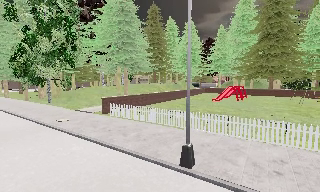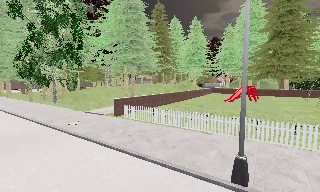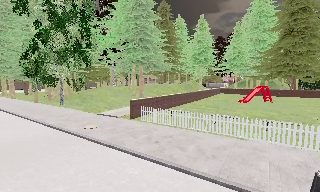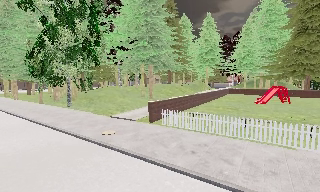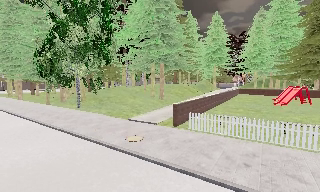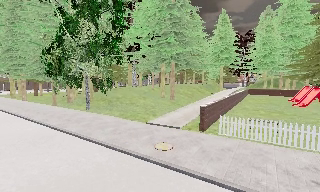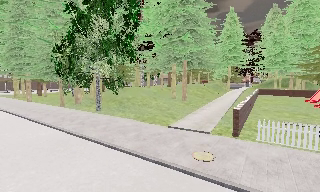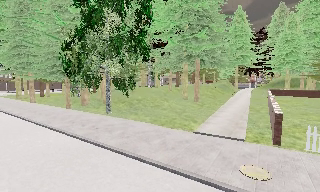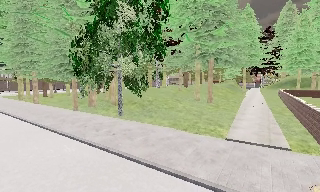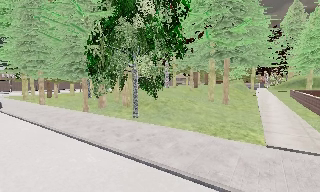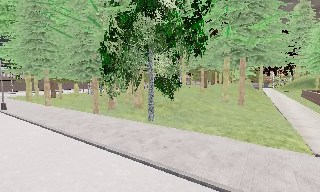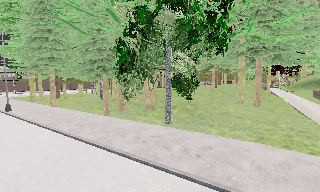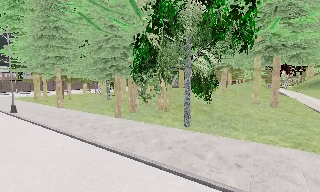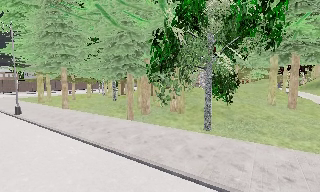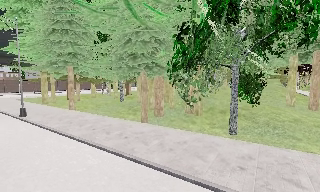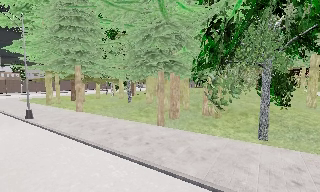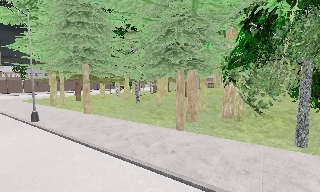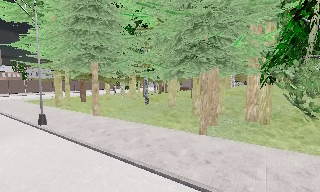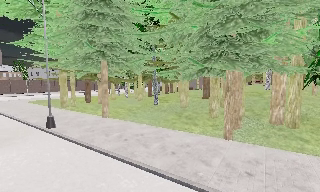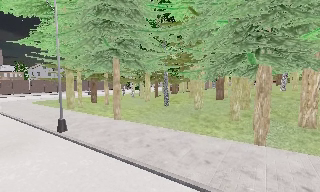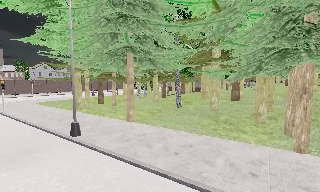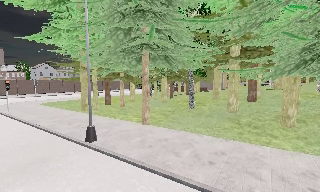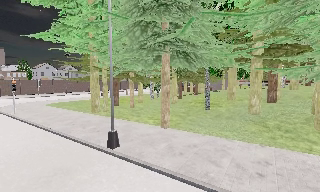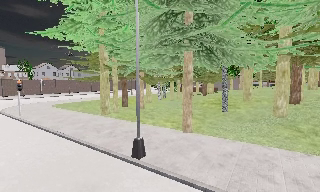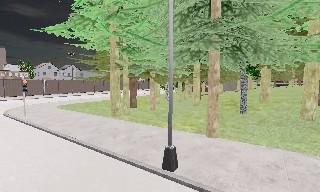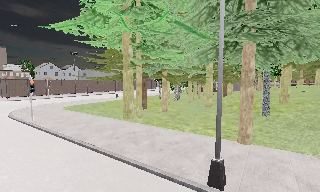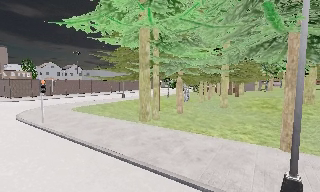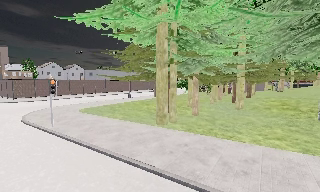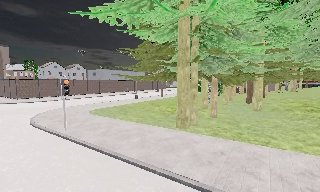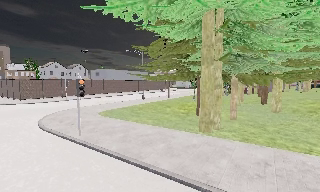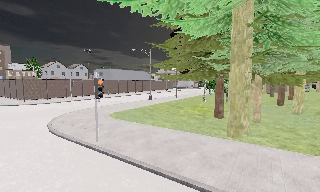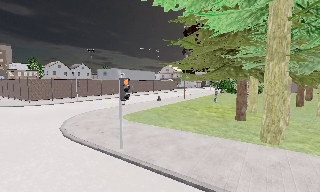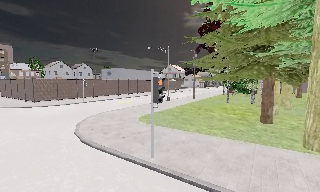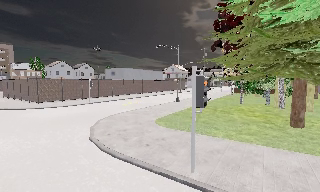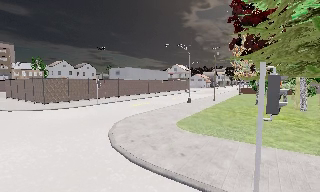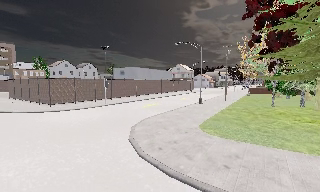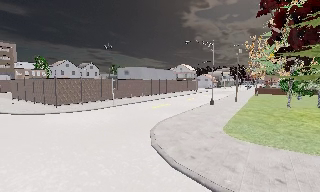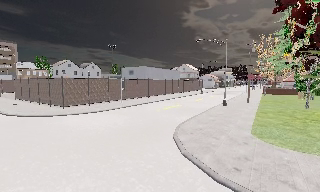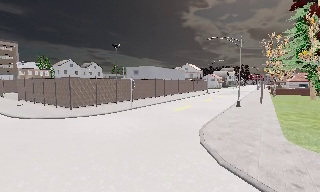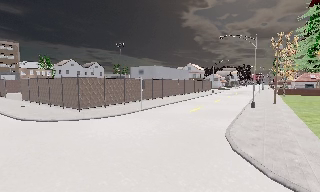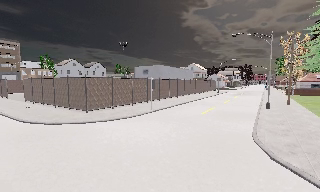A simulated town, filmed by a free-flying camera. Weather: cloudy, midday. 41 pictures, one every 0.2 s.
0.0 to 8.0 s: The camera travels to its left and forward, about 60 m, so close, fixed things drift to the right.
The film runs forward here.
